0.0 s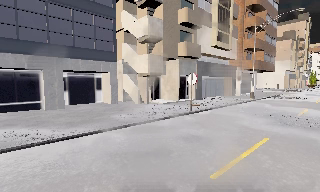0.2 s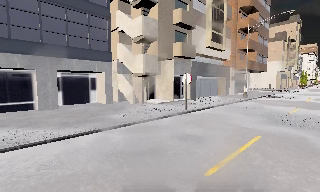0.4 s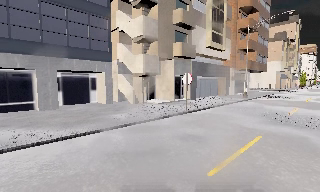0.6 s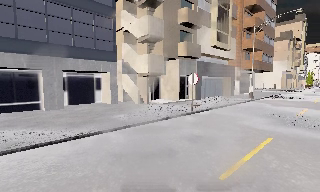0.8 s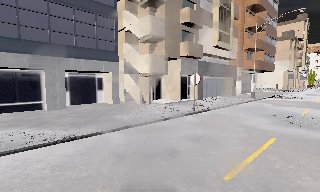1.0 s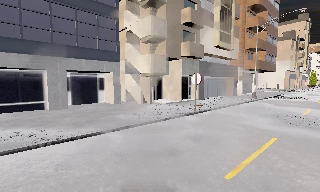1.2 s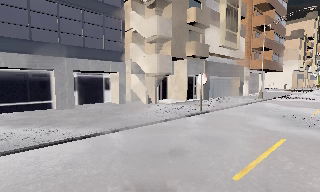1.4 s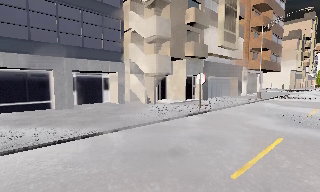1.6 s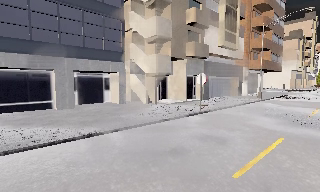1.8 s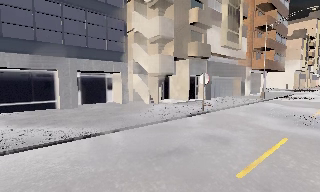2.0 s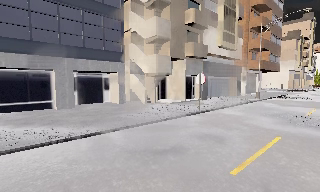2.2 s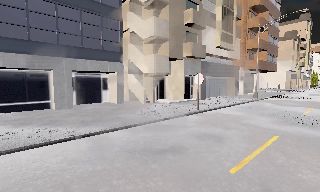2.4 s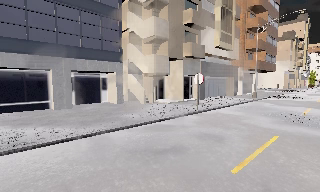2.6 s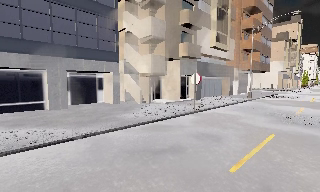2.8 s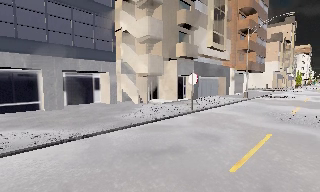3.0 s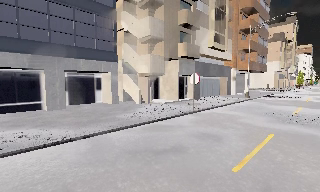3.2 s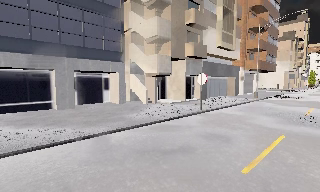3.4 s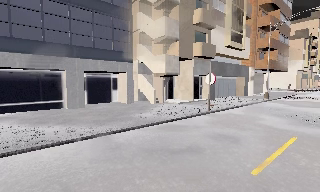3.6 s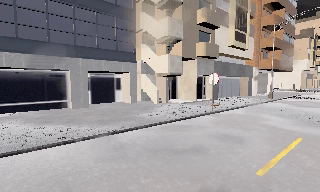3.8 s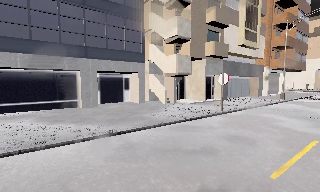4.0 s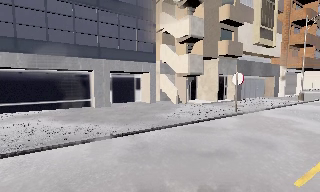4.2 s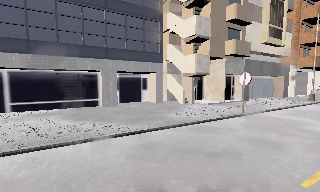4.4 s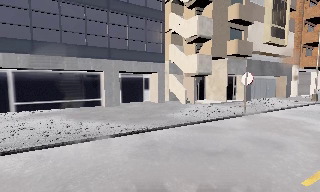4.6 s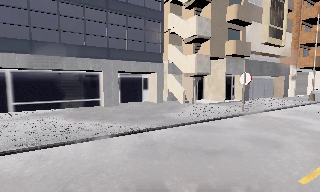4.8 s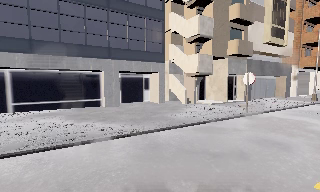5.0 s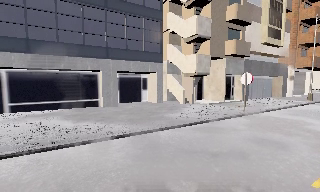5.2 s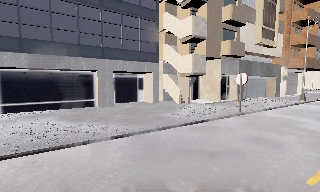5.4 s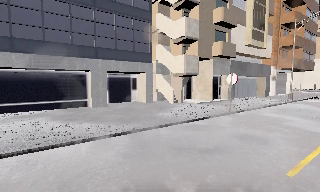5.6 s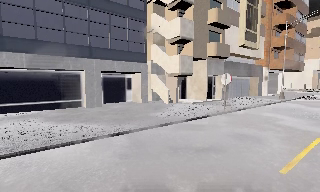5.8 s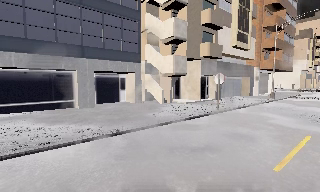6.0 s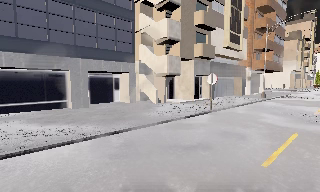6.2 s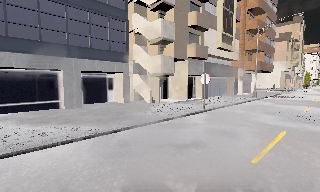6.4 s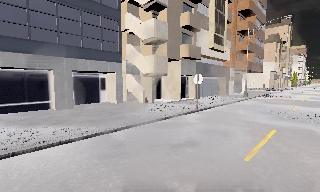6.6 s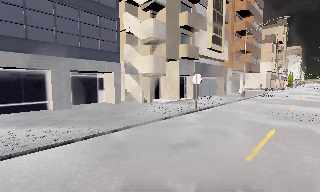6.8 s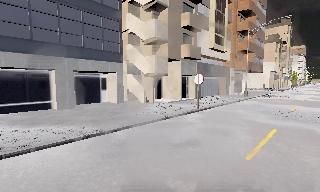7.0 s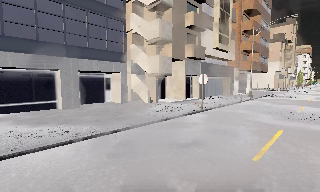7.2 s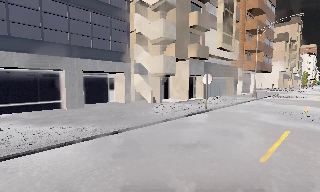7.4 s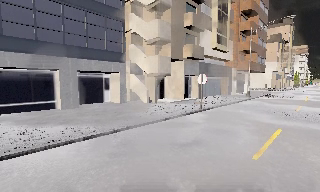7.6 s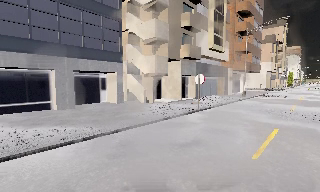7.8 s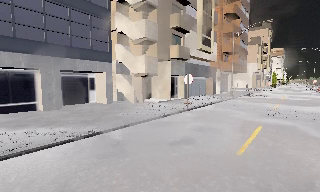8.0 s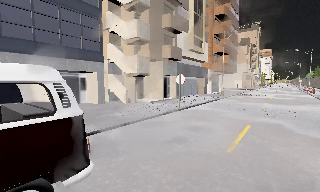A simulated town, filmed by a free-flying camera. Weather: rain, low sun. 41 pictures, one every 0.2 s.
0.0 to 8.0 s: The camera pans to its right, which is clockwise from overhead, by about 10 degrees. It travels to its left and backward, about 1.5 m.
The film runs backward here.
